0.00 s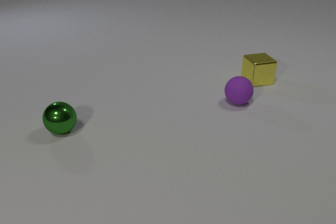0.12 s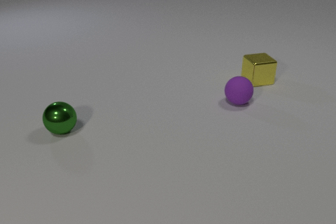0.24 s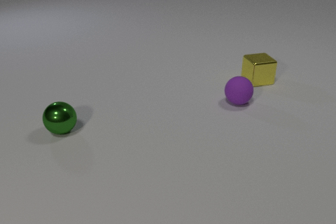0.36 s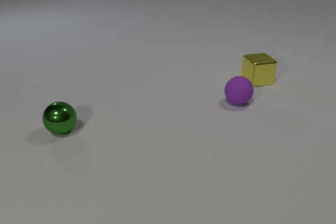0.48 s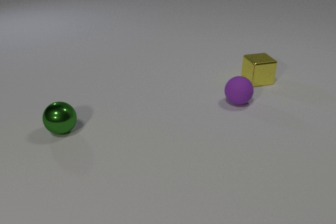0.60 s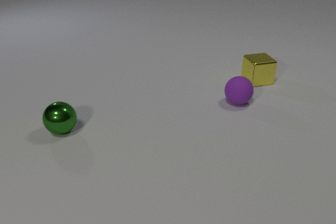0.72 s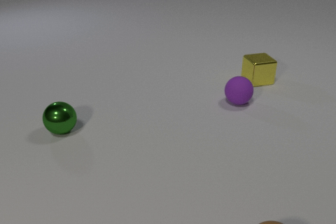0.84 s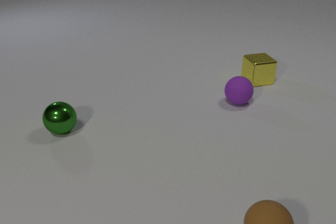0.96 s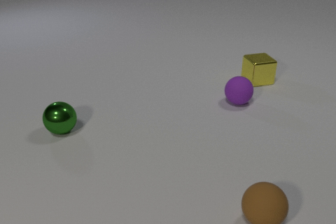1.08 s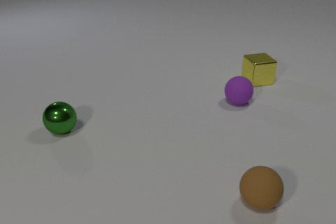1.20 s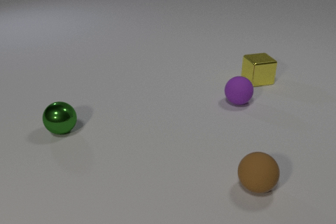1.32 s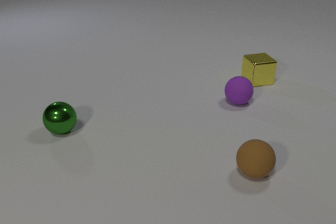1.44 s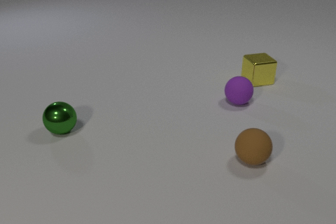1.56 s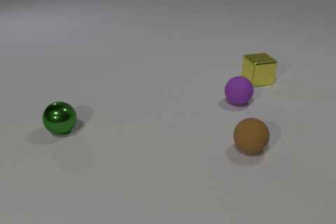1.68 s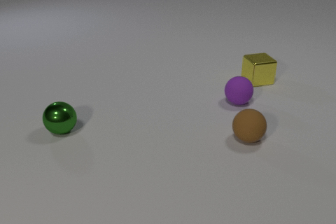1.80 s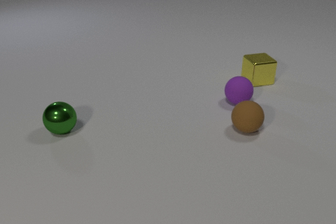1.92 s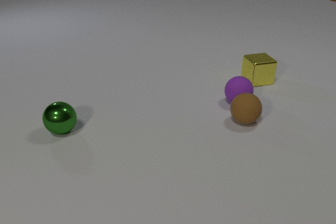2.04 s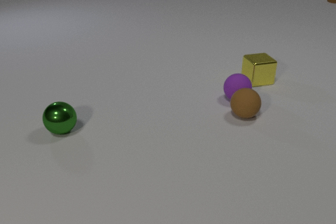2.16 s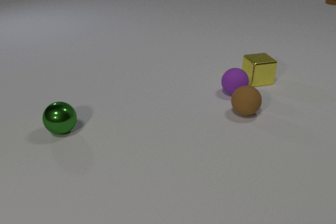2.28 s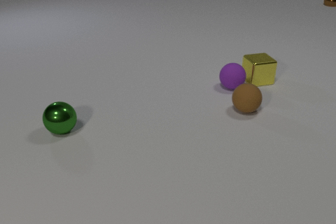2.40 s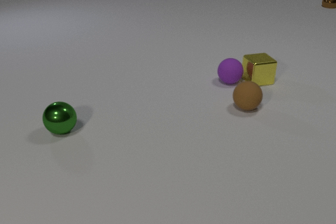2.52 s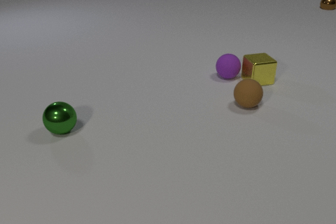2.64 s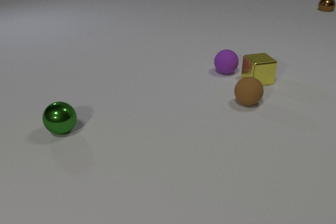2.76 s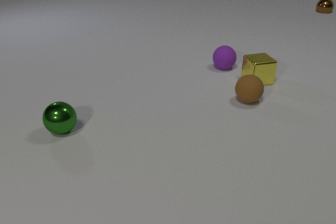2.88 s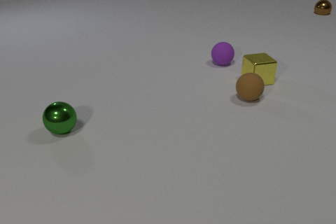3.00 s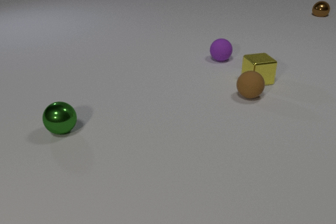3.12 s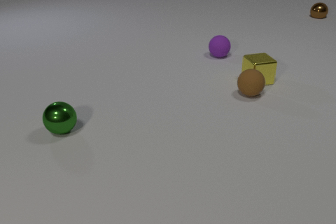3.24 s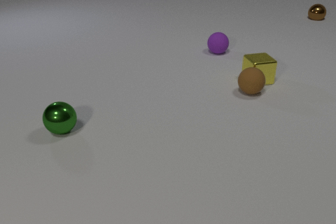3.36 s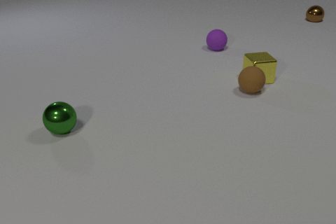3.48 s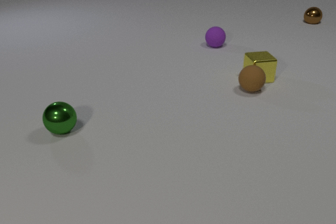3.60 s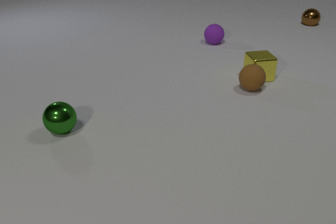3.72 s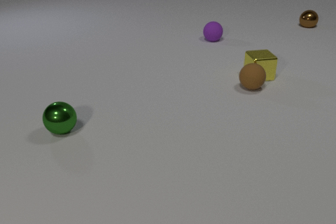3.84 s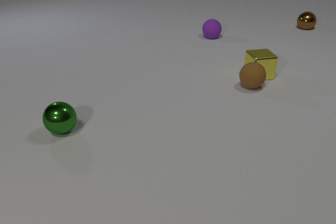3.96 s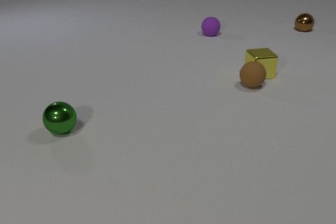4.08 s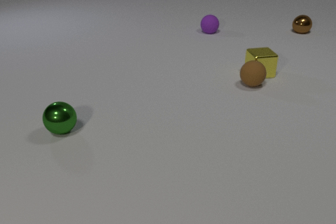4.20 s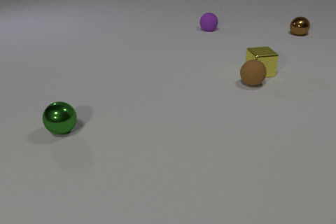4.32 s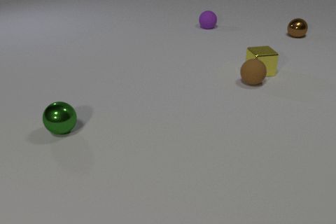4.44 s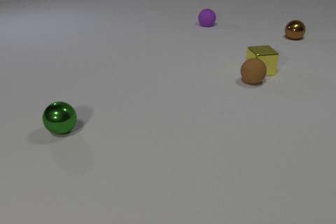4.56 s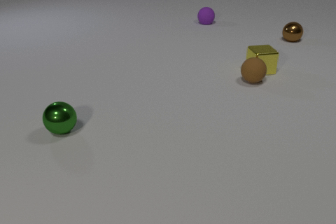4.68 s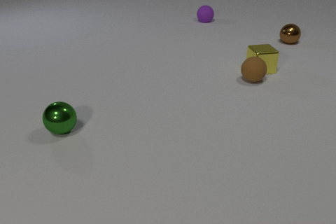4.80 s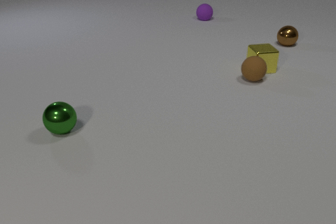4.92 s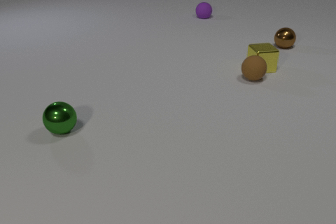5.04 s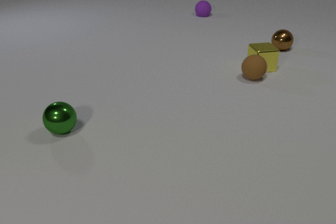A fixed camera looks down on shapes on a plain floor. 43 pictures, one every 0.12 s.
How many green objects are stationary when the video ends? 1.
What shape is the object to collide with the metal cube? sphere.
What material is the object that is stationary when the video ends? metal.
0.00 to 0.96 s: The brown rubber sphere comes in at the bottom edge, rolls away from the camera.
0.96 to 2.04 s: The brown rubber sphere rolls away from the camera. The purple rubber sphere rolls away from the camera. The brown metal sphere comes in at the top edge, rolls toward the camera. The brown rubber sphere and the purple rubber sphere collide.
2.04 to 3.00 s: The brown rubber sphere rolls away from the camera. The purple rubber sphere rolls away from the camera. The brown metal sphere rolls toward the camera.
3.00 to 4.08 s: The brown rubber sphere rolls away from the camera. The purple rubber sphere rolls away from the camera. The yellow metal cube slides away from the camera. The brown metal sphere rolls toward the camera. The brown rubber sphere and the yellow metal cube collide.
4.08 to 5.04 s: The brown rubber sphere rolls away from the camera. The purple rubber sphere rolls away from the camera. The yellow metal cube slides away from the camera. The brown metal sphere rolls toward the camera.
